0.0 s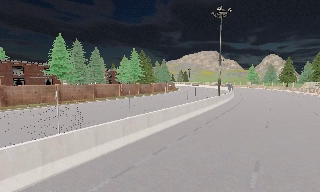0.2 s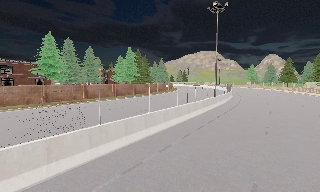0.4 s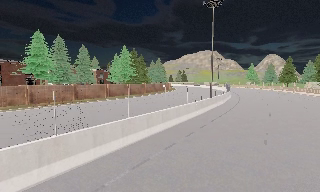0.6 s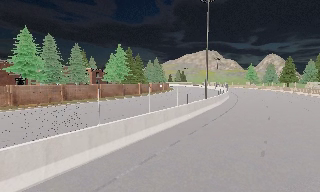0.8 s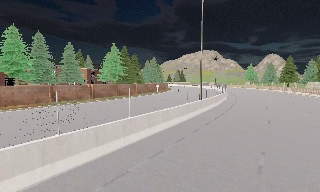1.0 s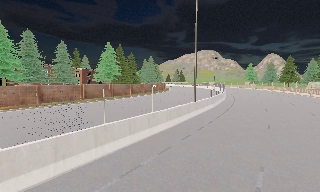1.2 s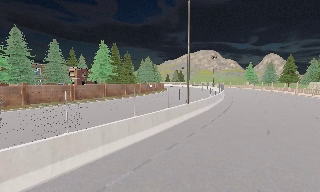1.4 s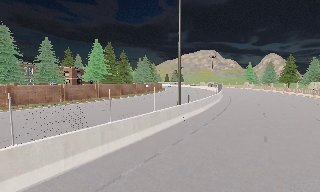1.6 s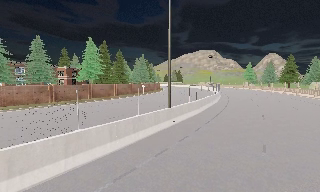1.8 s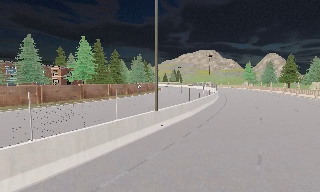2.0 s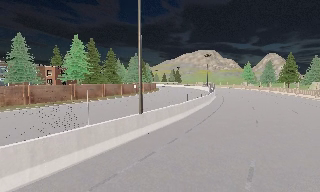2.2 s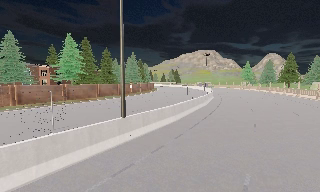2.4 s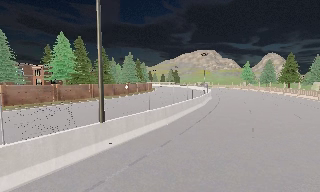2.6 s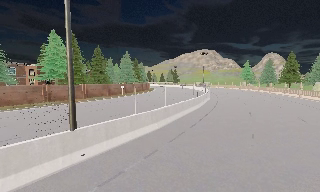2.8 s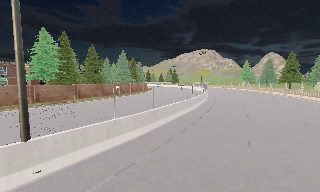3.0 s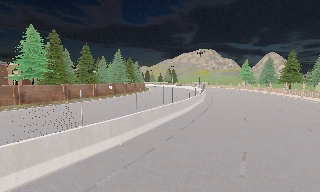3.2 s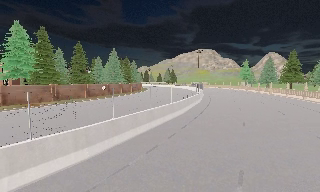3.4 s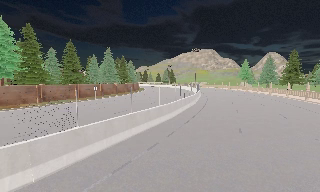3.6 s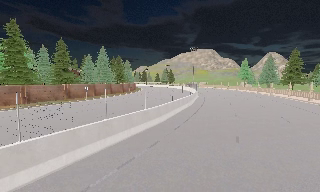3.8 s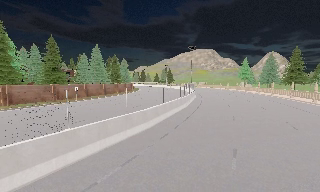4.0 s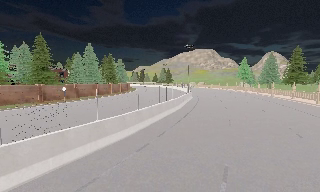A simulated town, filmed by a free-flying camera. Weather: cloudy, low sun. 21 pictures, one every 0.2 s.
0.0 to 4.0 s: The camera travels forward and to its right, about 30 m, so what stands in front looms larger.
The film runs forward here.
